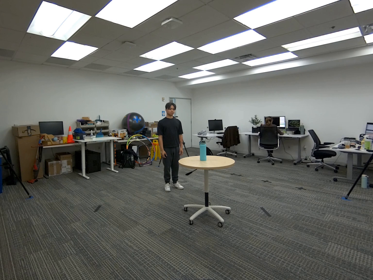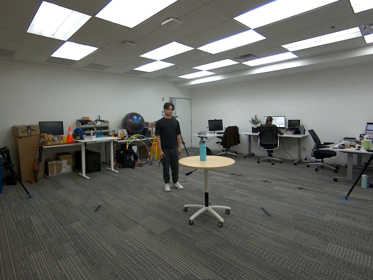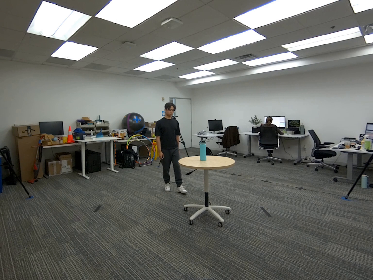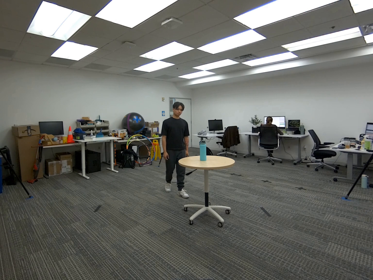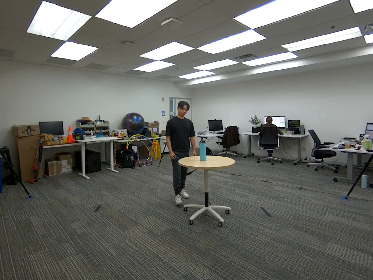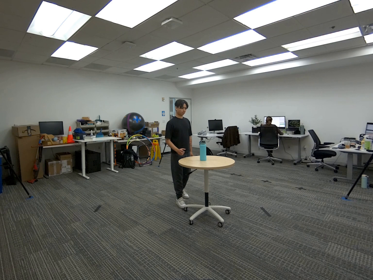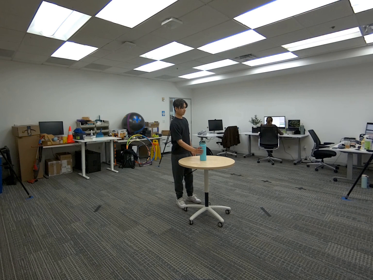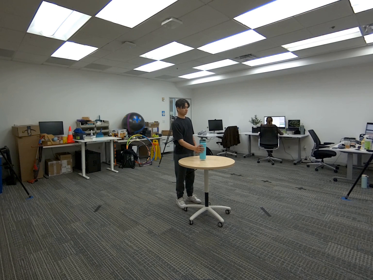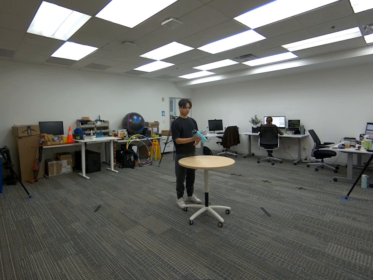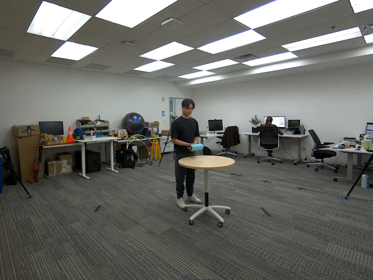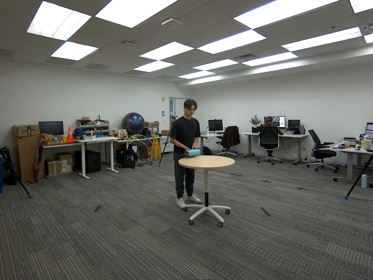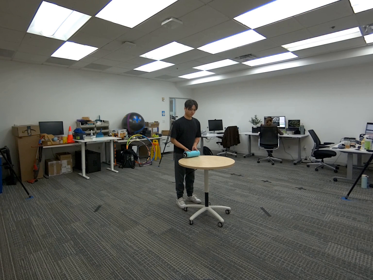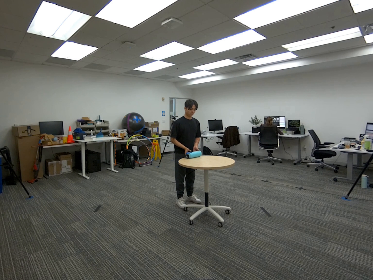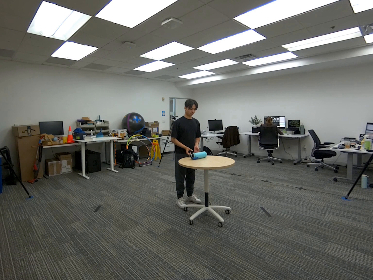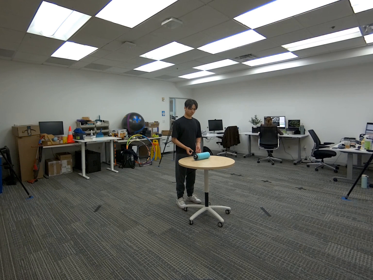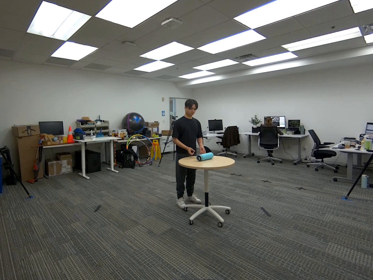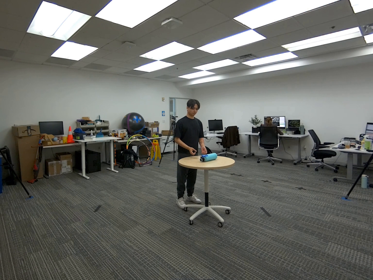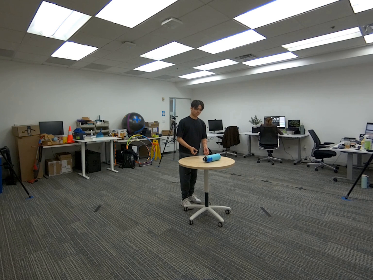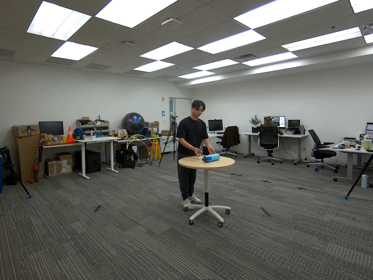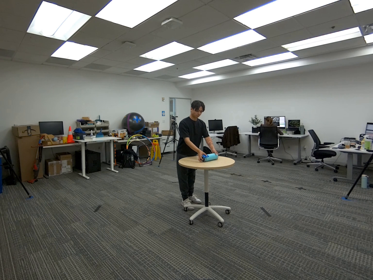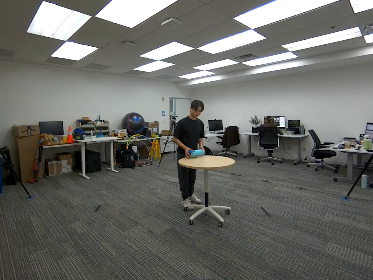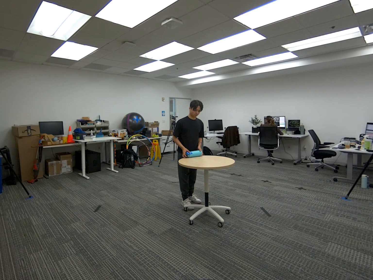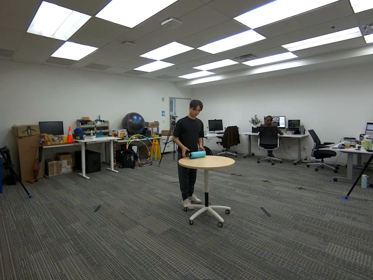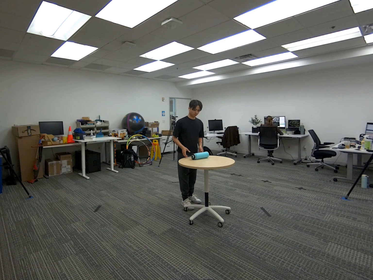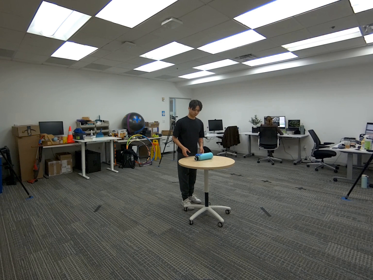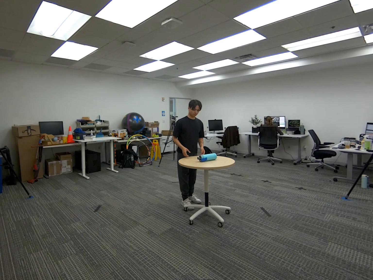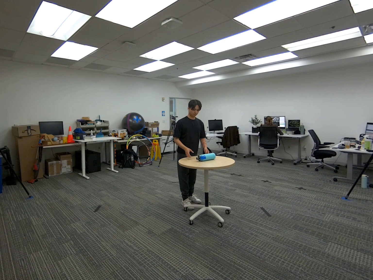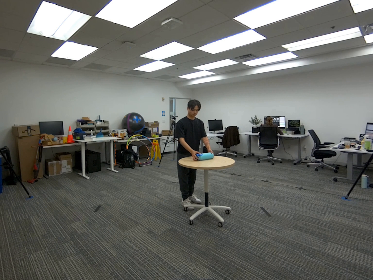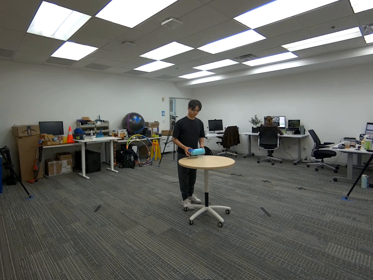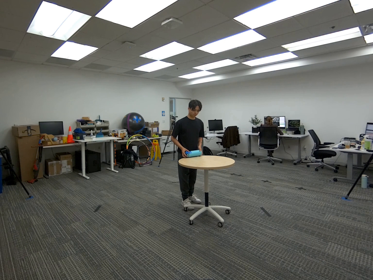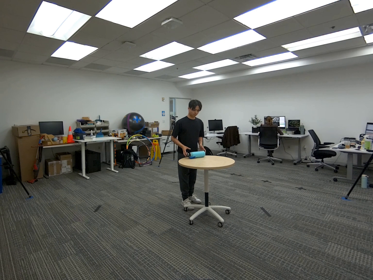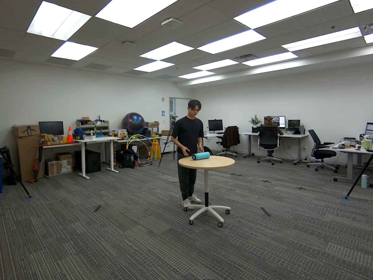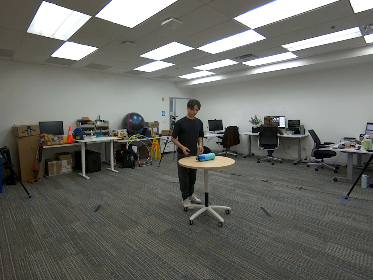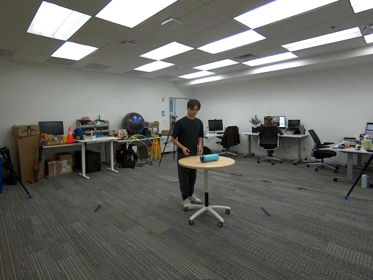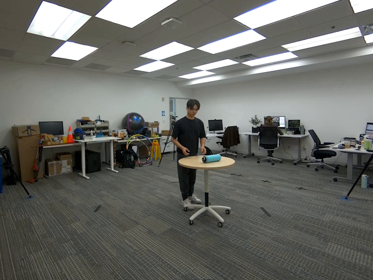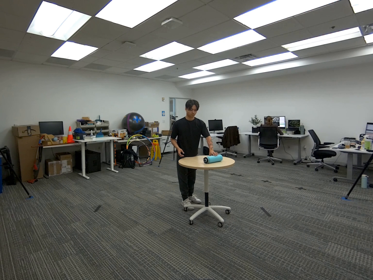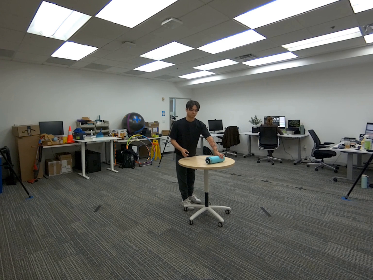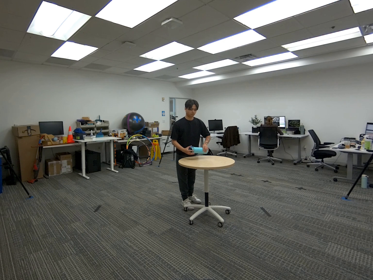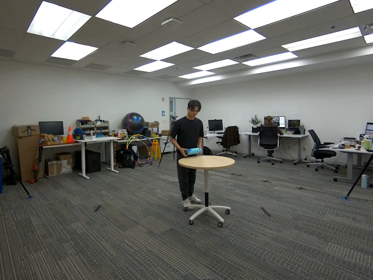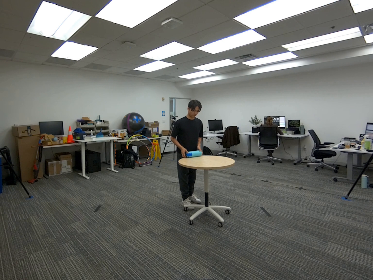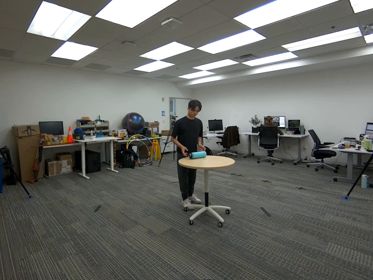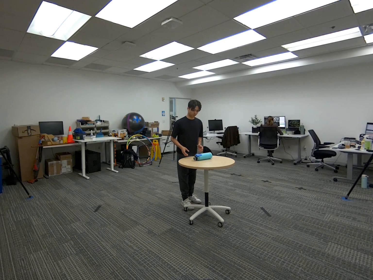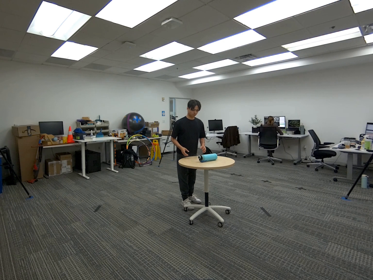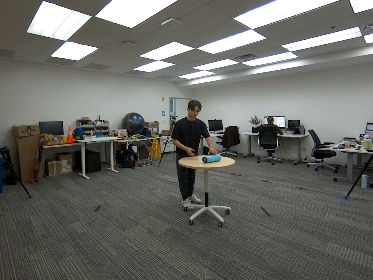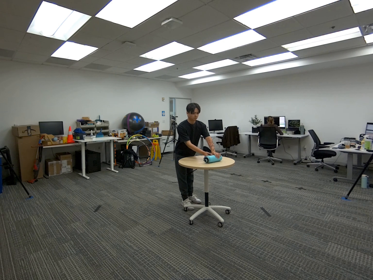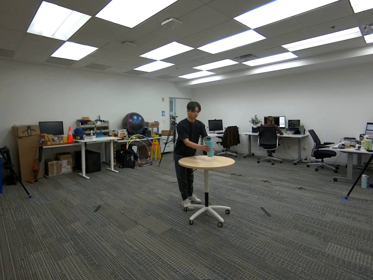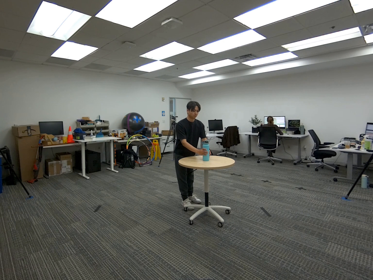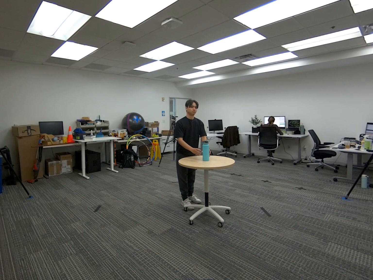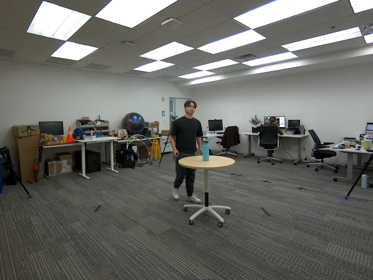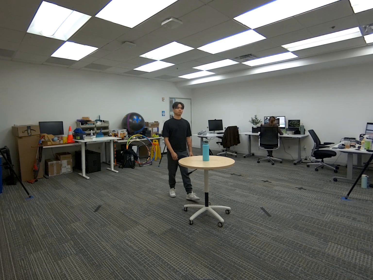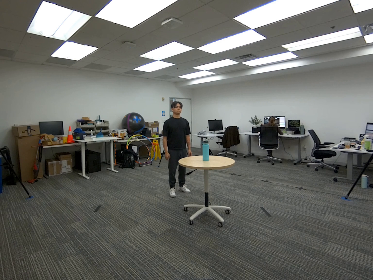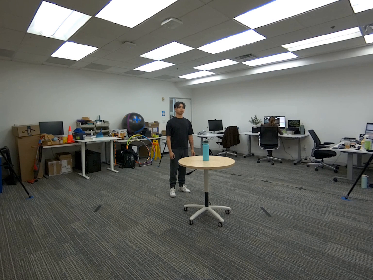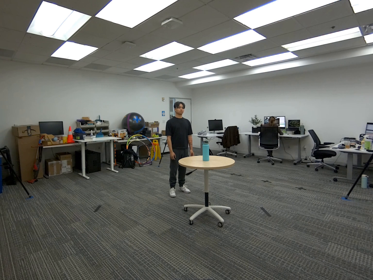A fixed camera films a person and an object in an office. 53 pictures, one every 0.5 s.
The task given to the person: Walk to the cyan water bottle on the round table. Pick it up with your right hand and place it on its side. Then use both hands to gently push it so it rolls across the table.
